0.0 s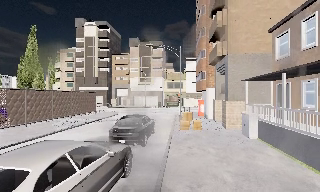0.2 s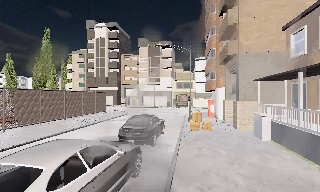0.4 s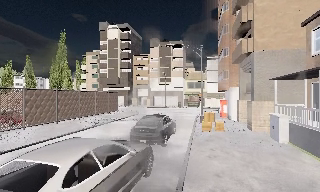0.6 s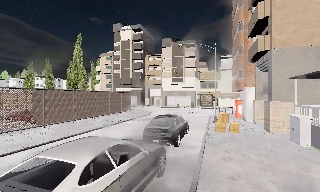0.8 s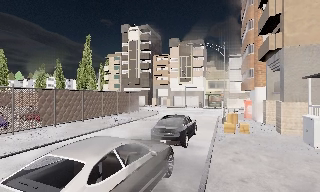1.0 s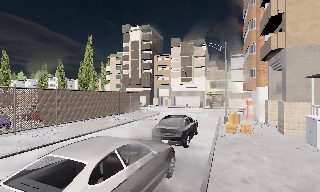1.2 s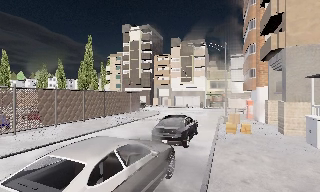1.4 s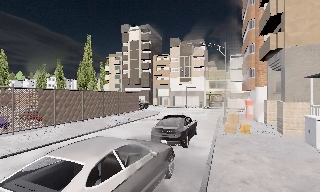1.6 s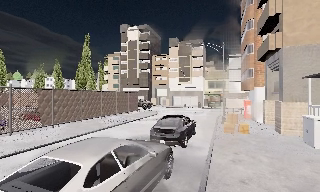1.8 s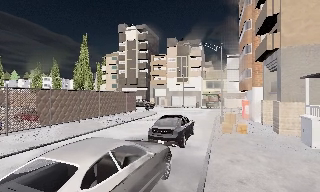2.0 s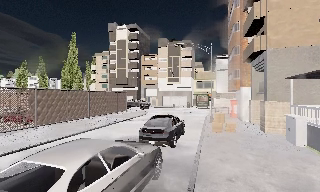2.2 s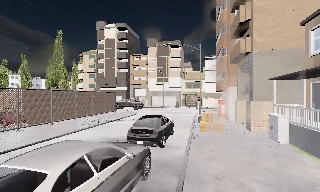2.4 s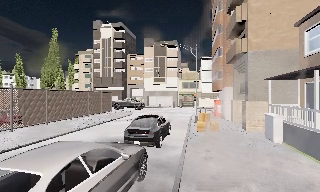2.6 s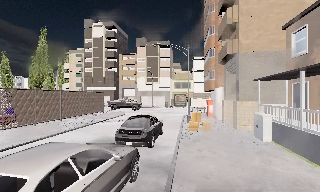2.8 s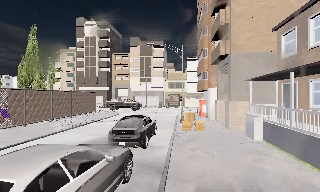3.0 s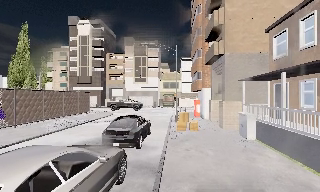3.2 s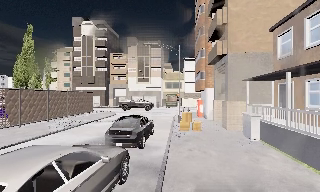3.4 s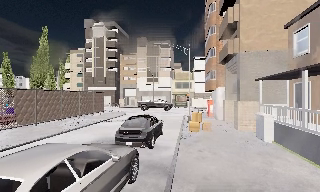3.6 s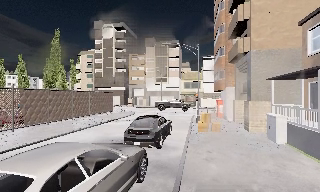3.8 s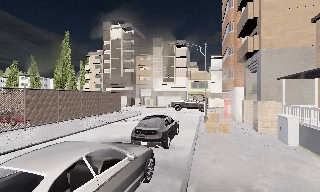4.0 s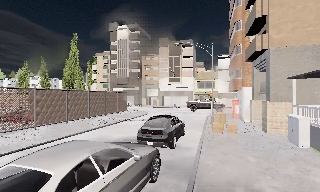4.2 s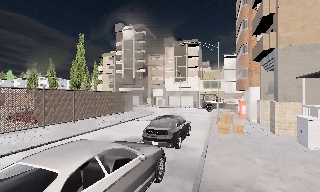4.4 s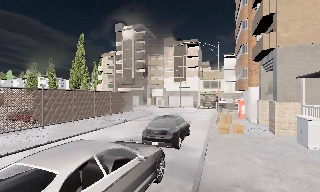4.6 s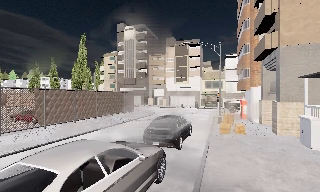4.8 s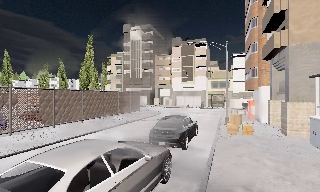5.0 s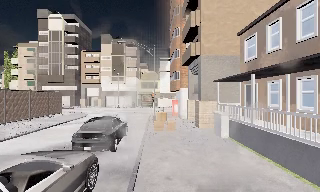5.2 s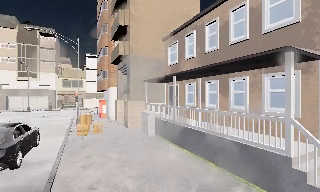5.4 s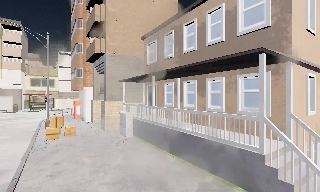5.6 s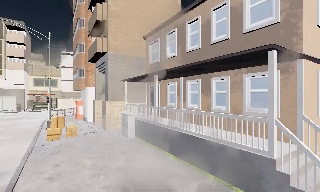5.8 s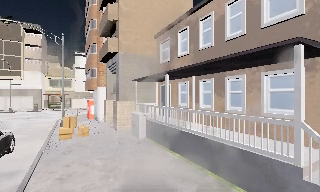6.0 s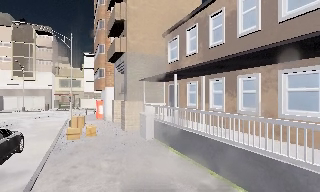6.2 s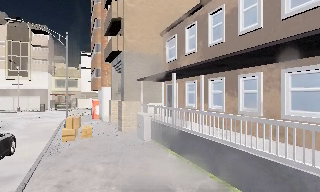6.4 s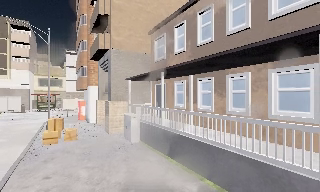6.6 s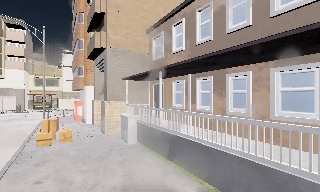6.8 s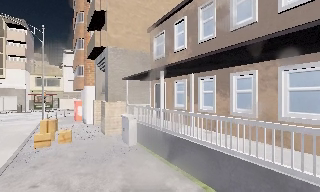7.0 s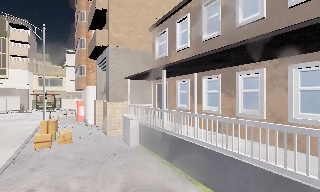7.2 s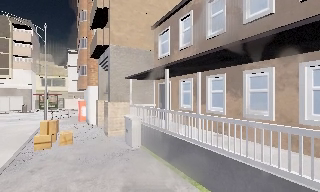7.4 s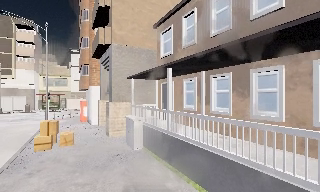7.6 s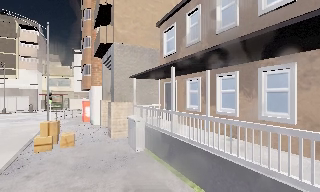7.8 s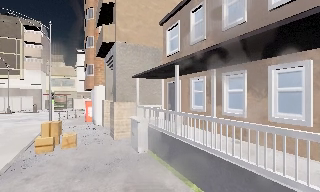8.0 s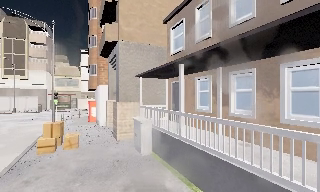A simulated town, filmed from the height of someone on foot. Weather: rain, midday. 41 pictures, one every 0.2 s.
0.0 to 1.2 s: The scene slides to the right, as the camera pans about 15 degrees to its left.
1.2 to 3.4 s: The scene slides to the left, as the camera pans about 10 degrees to its right.
3.4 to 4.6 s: The camera pans to its left, which is counterclockwise from overhead, by about 10 degrees.
4.6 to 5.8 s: The camera swings to its right by about 50 degrees, and the scene slides to the left. It travels forward, about 1 m.
5.8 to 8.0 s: The camera travels forward, about 2.5 m, so what stands in front looms larger.
The film runs forward here.
